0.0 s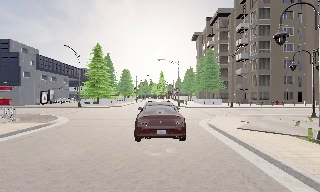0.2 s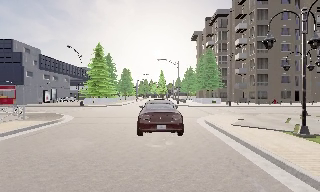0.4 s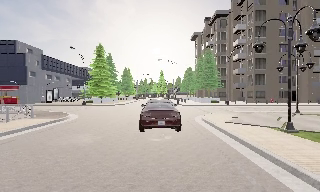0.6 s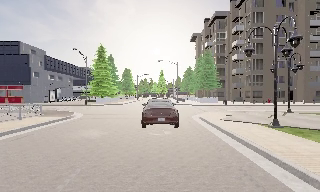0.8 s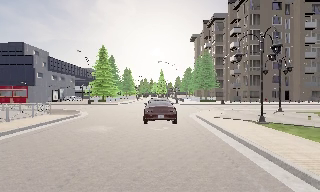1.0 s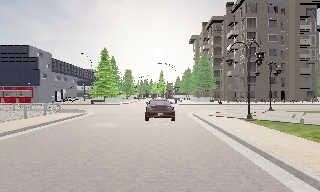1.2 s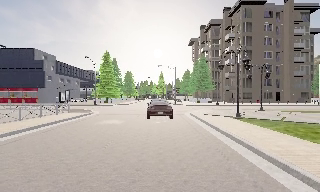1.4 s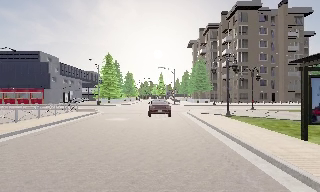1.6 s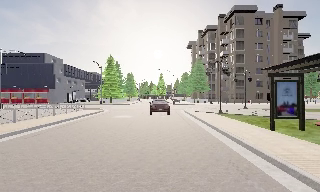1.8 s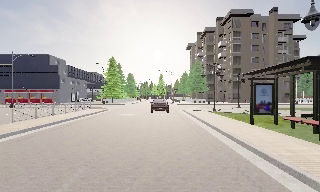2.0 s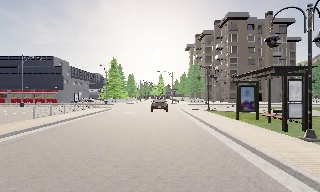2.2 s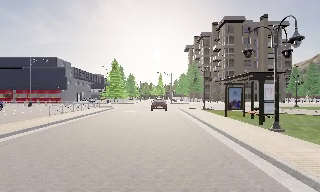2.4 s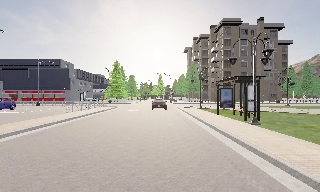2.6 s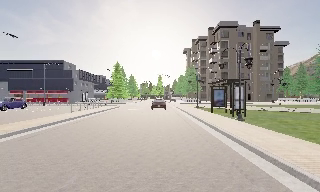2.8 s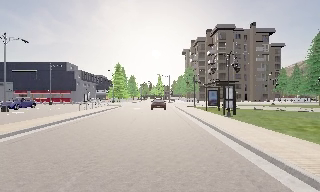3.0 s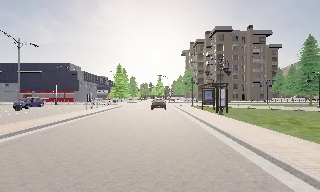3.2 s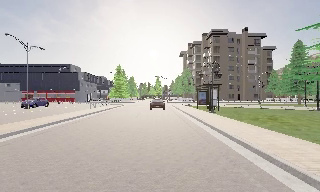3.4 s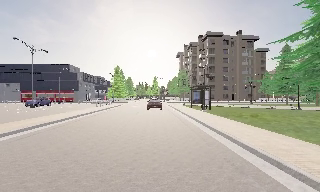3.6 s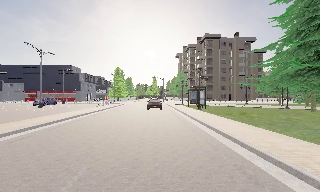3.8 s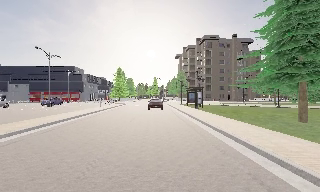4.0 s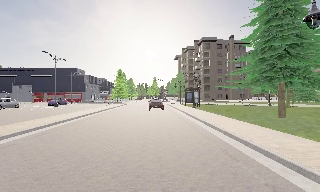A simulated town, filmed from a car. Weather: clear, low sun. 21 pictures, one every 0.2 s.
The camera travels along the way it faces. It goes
backward.
0.0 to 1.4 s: The camera travels backward, about 7 m, so what stands in front gets smaller. It gains speed.
1.4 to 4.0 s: The camera travels backward, about 20 m, so what stands in front gets smaller.
The film runs backward here.
